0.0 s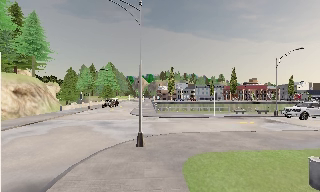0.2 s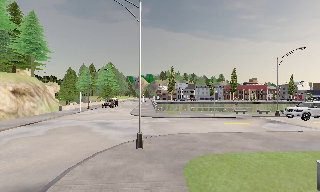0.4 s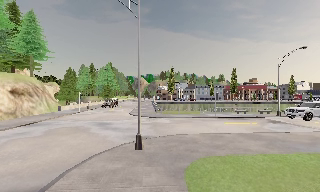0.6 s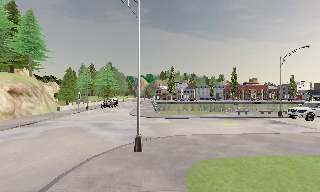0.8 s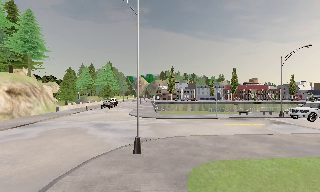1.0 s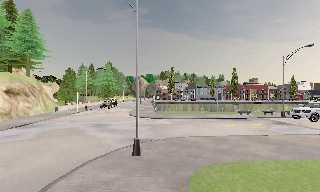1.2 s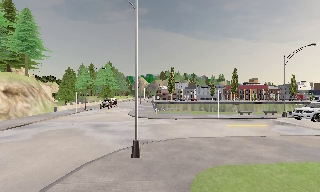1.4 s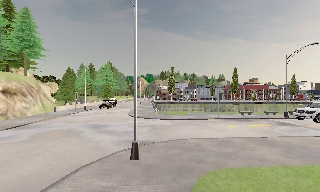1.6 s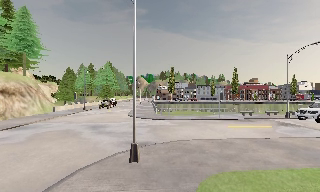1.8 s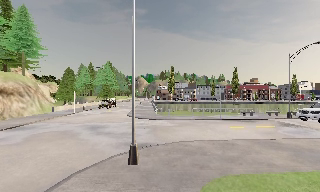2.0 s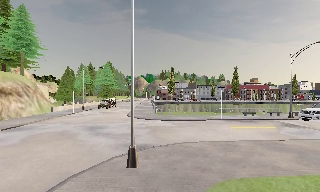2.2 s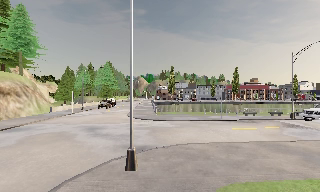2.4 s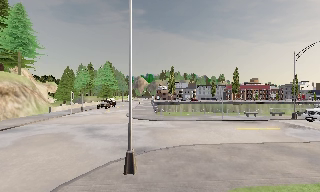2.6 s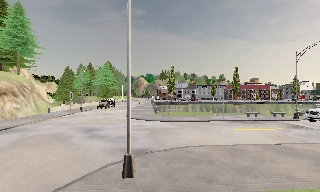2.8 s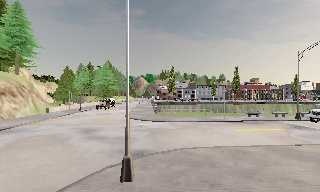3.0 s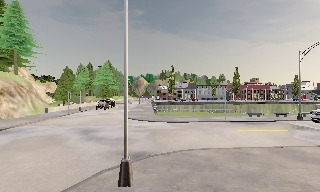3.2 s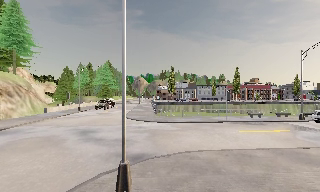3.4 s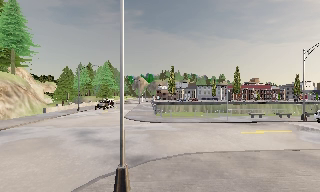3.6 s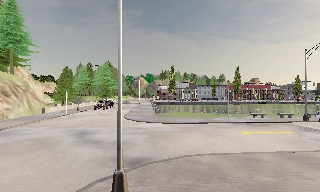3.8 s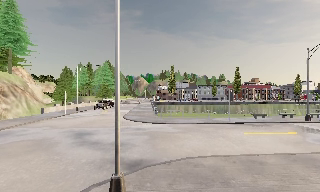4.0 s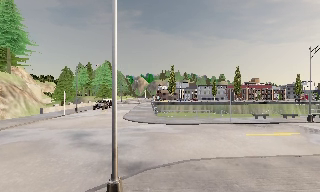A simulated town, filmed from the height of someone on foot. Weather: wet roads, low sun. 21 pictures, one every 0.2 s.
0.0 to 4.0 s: The camera travels forward, about 4.5 m, so what stands in front looms larger.
The film runs forward here.
